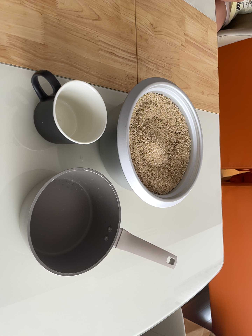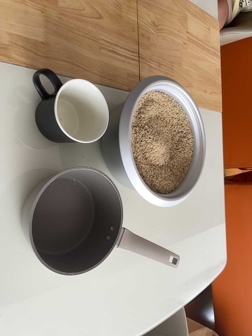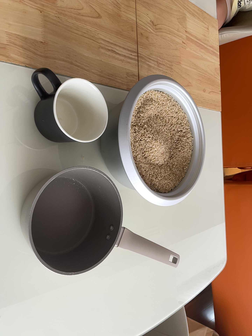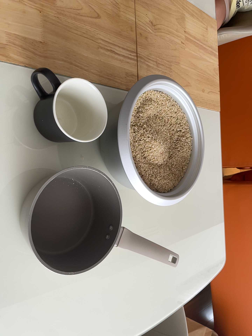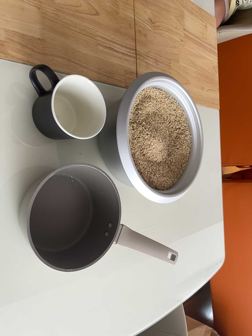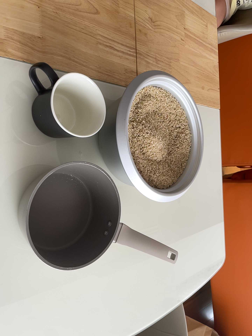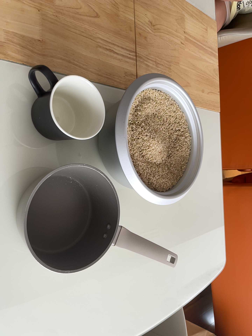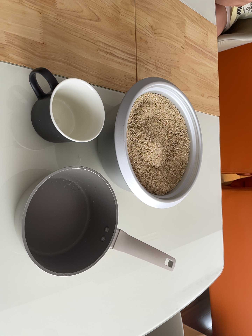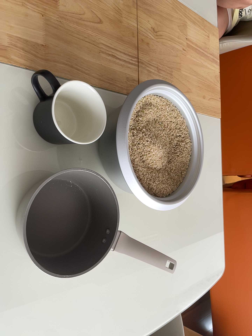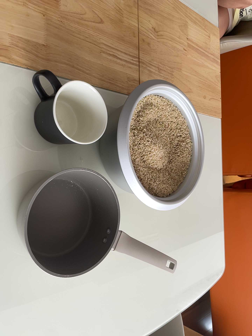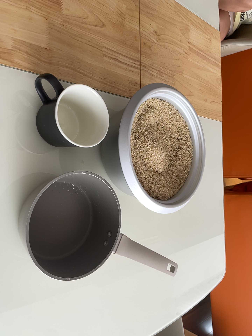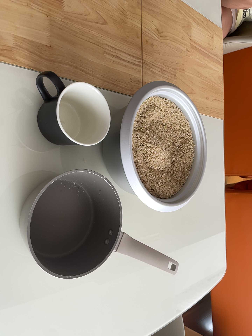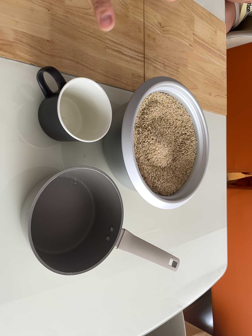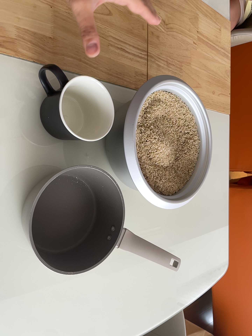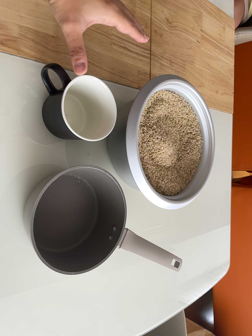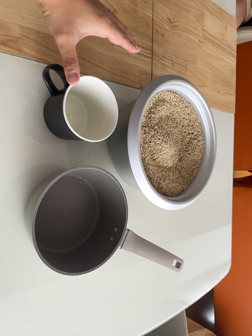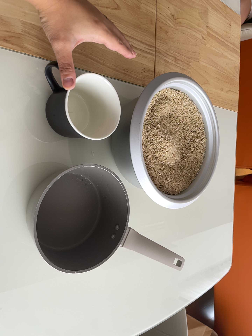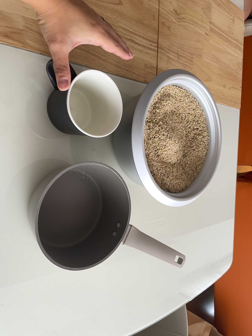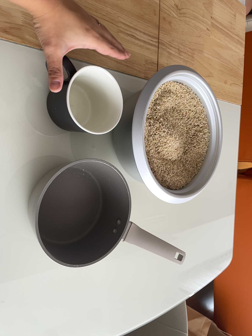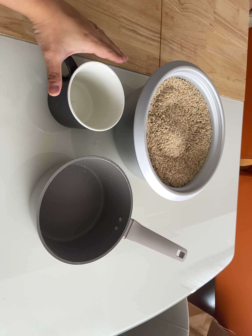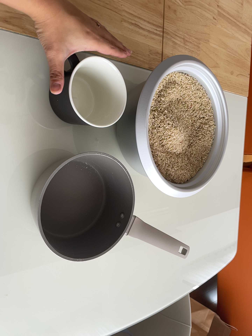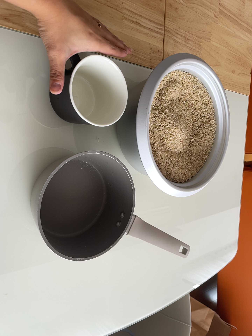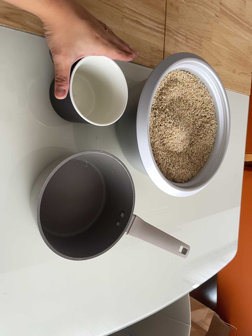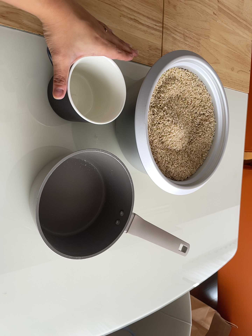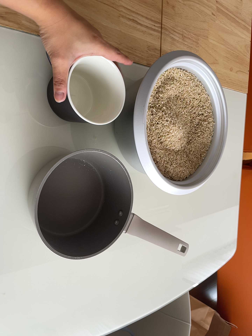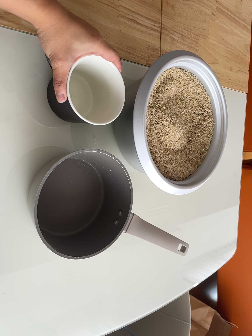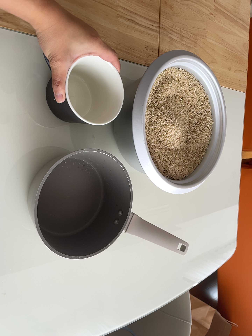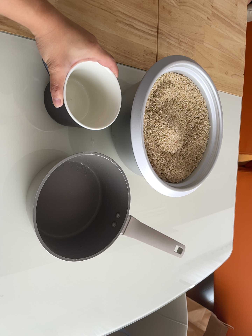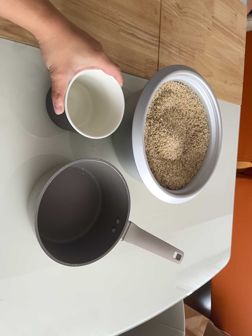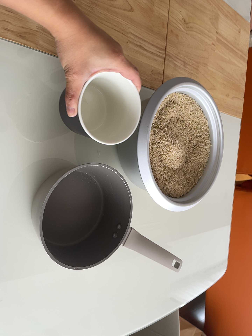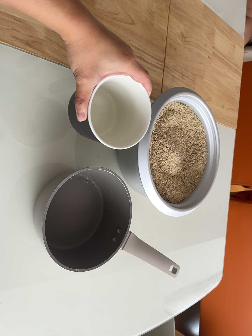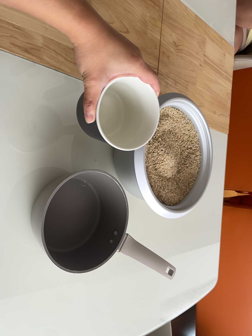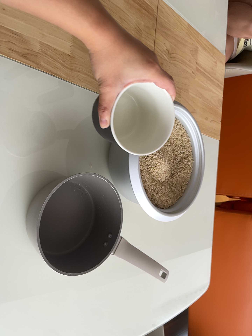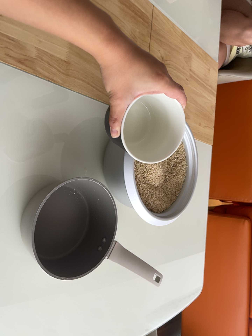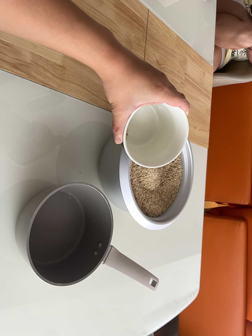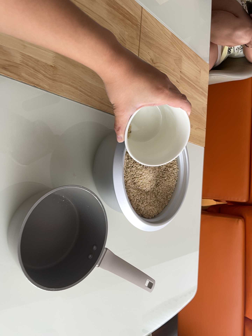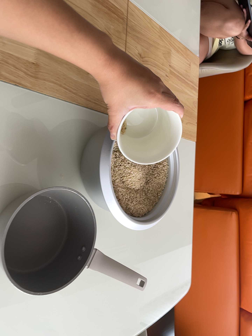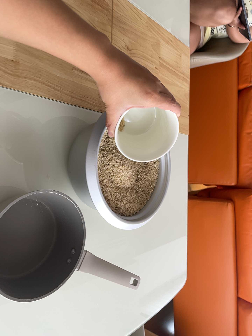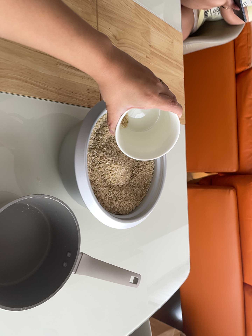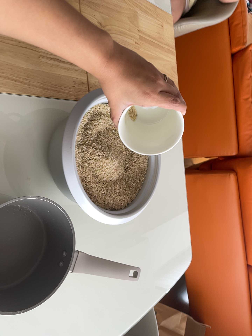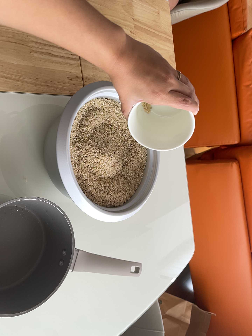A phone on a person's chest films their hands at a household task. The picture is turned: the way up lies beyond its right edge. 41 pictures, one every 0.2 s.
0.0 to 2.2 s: The camera shifts only a little, or ends up much as it began.
2.2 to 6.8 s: The camera shifts only a little, or ends up much as it began.
6.8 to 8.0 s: The camera travels to its right, forward and toward the top of its view, about 12 cm, so close, fixed things drift to the left. Its aim tips toward the bottom of its view by about 10 degrees. It rolls about its line of sight by about 10 degrees, and the scene rotates counterclockwise.
The film runs forward here.
